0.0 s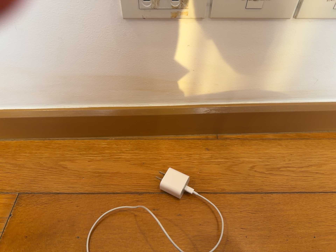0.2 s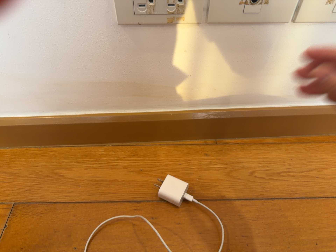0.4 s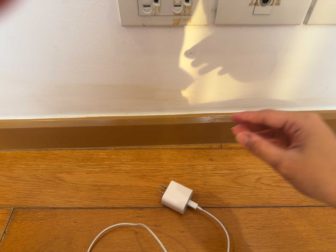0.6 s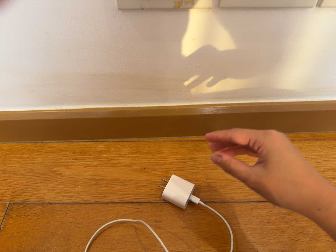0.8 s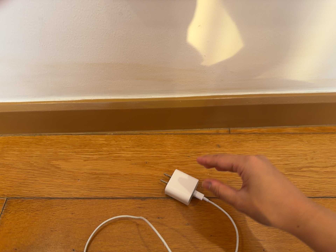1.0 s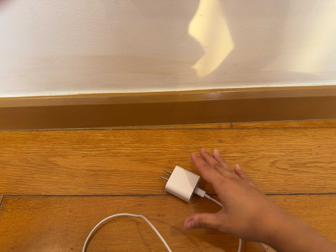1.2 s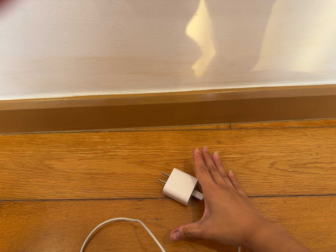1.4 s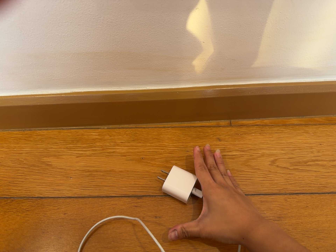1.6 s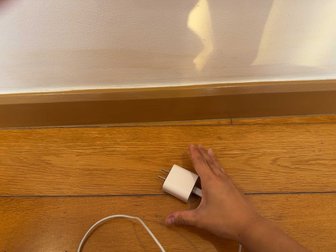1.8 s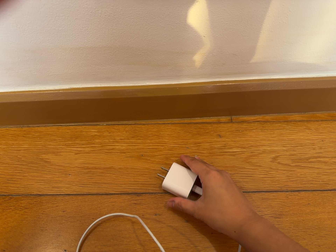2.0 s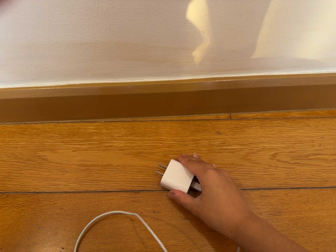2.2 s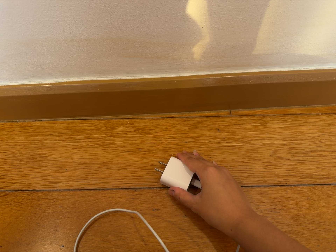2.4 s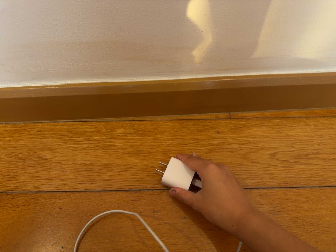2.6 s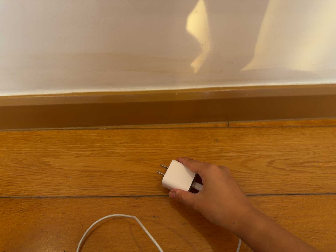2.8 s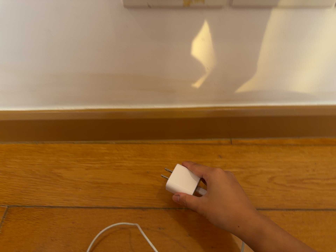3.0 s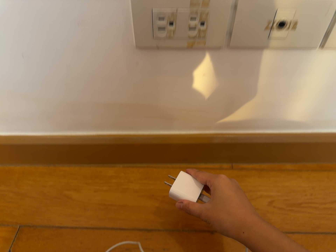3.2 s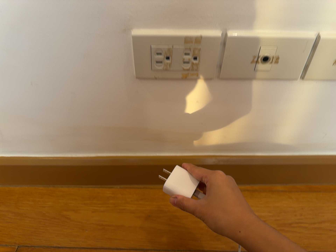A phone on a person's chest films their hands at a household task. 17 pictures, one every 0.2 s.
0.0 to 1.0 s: The camera travels forward, about 9 cm, so what stands in front looms larger.
1.0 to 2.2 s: The camera shifts only a little, or ends up much as it began.
2.2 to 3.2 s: The camera travels backward, about 10 cm, so what stands in front gets smaller. Its aim tips toward the top of its view by about 15 degrees, and the scene shifts downward.
The film runs backward here.
